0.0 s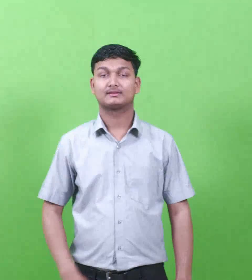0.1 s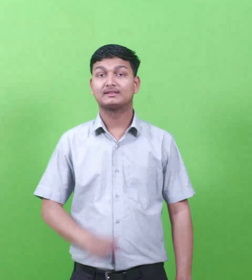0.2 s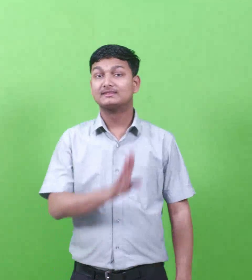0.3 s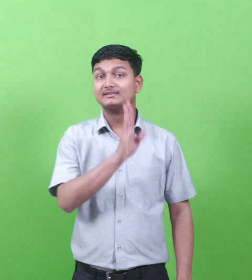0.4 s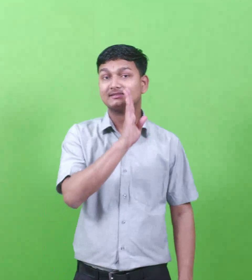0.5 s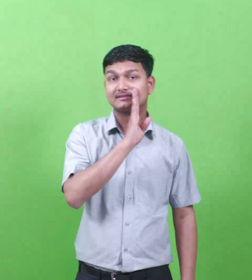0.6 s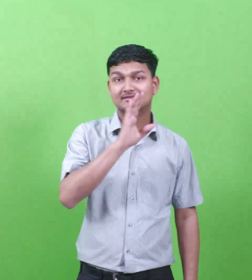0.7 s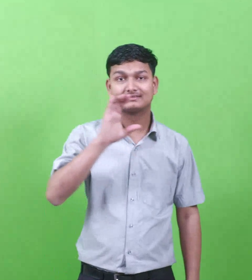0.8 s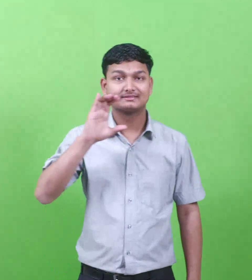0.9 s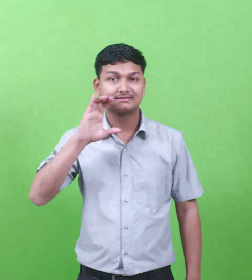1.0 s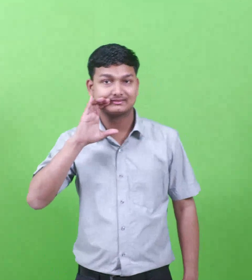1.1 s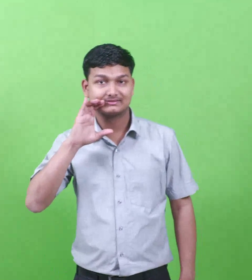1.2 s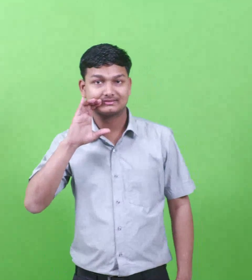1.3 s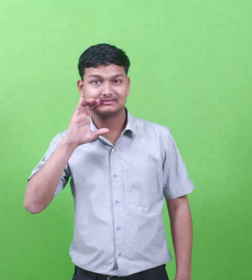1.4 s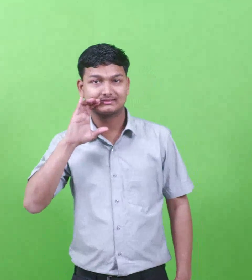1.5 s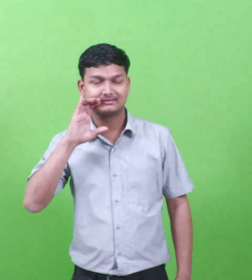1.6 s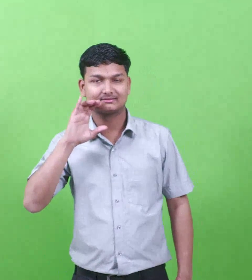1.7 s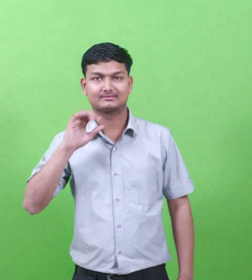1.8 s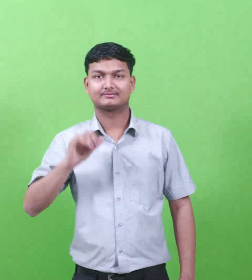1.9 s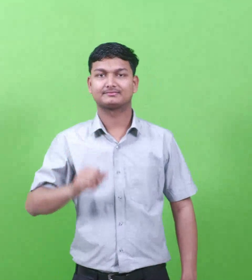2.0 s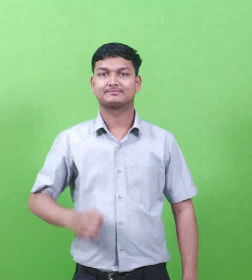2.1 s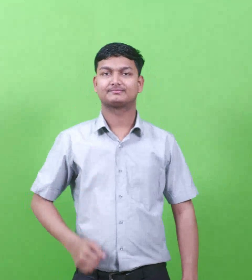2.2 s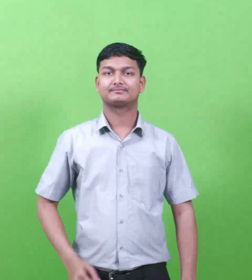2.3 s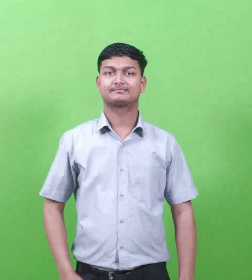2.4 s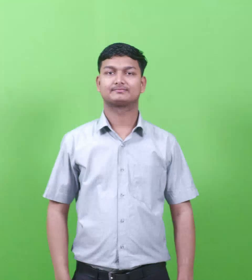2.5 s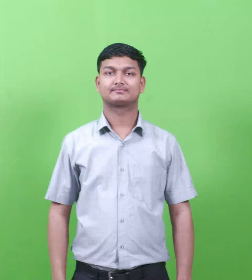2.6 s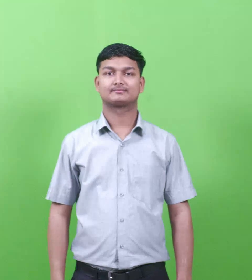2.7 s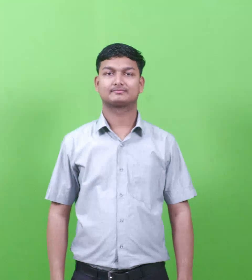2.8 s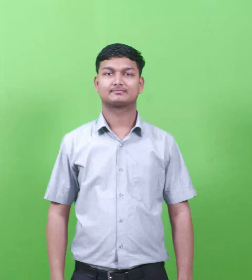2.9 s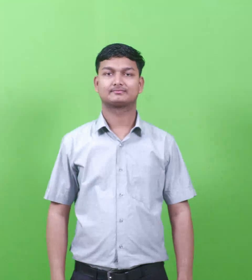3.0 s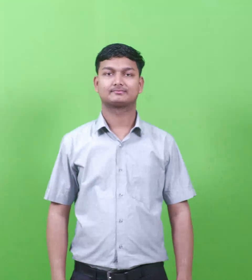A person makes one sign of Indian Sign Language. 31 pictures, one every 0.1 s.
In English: mika
